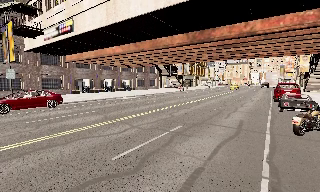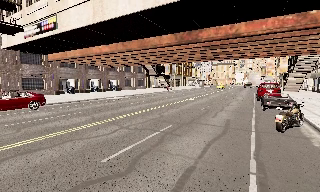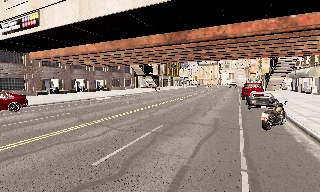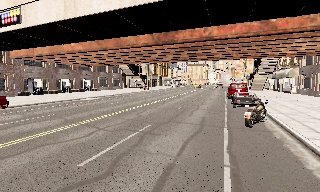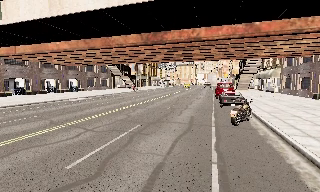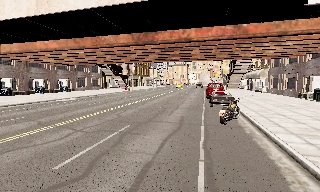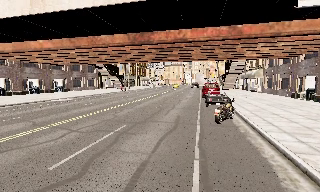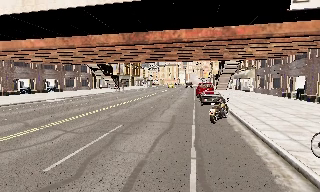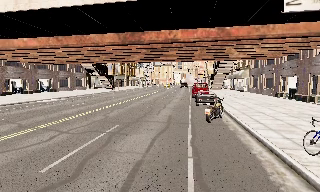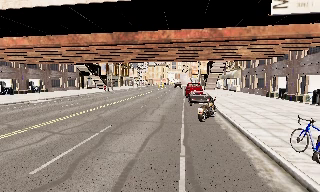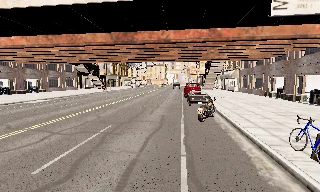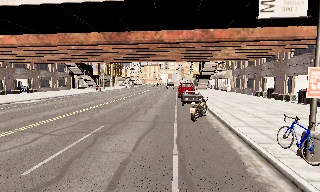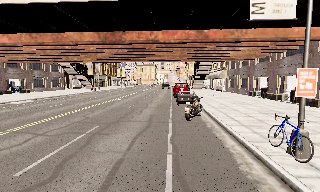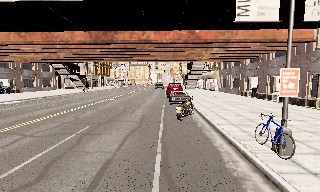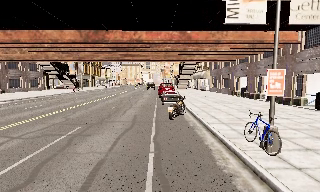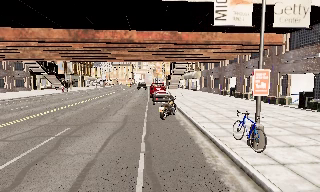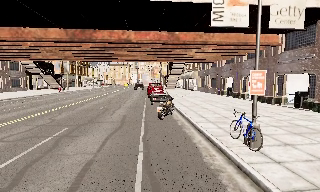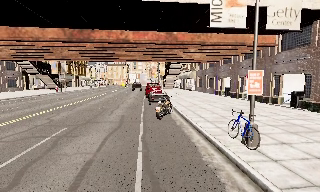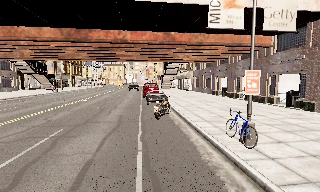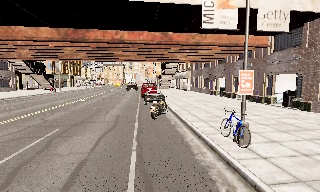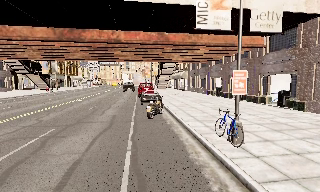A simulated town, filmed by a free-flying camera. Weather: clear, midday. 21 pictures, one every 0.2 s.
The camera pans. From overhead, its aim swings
clockwise.
The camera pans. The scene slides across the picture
to the left.
0.0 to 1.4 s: The scene slides to the left, as the camera pans about 25 degrees to its right.
1.4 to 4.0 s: The scene slides to the left, as the camera pans about 20 degrees to its right. It travels backward, about 0.5 m, so what stands in front gets smaller.
The film runs backward here.
